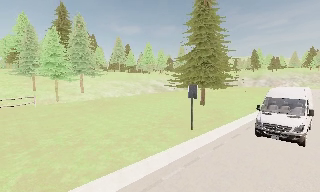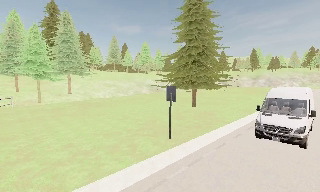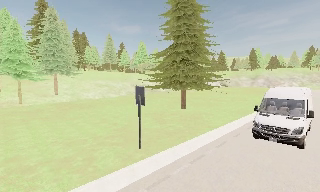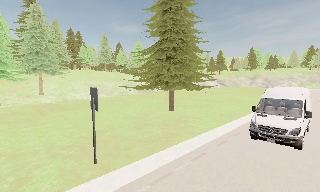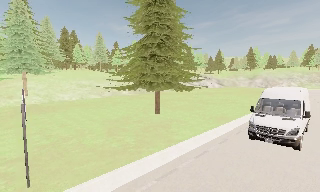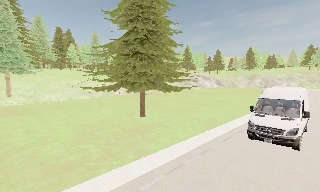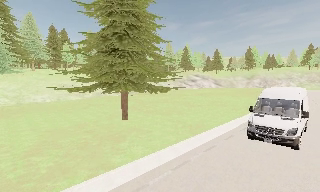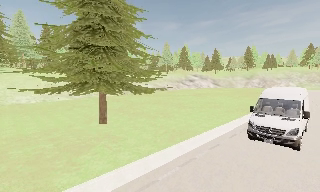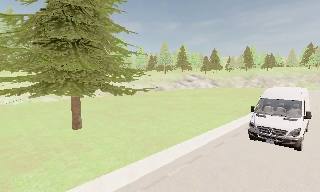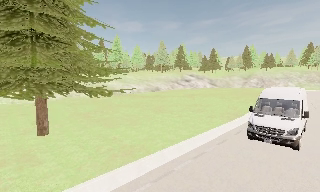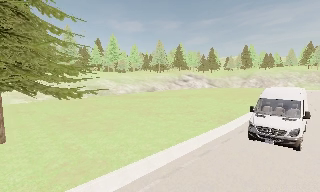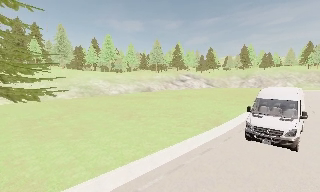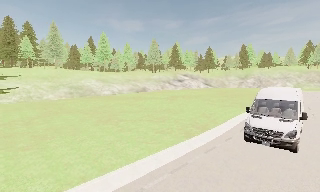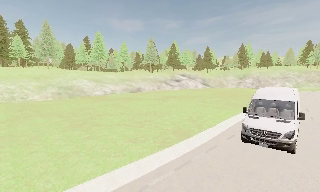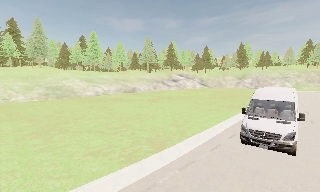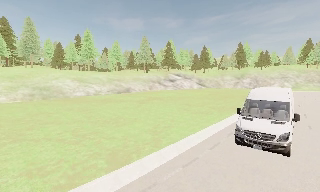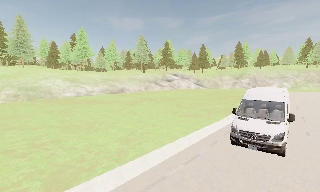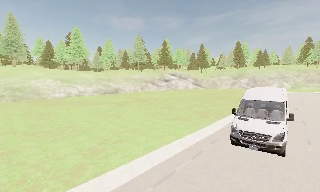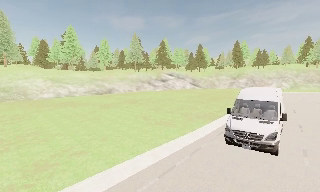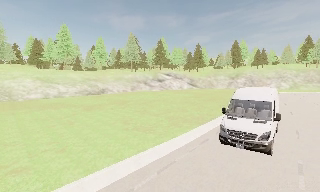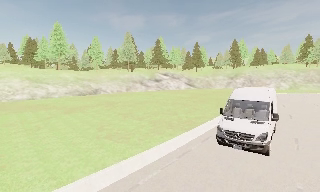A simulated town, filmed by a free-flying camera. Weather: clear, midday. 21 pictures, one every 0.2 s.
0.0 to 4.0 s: The camera travels to its right and forward, about 35 m, so close, fixed things drift to the left.
The film runs backward here.
